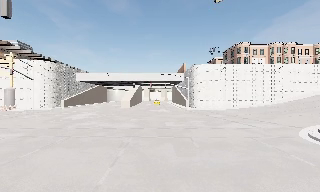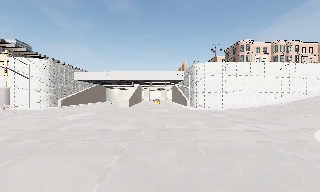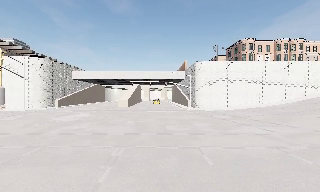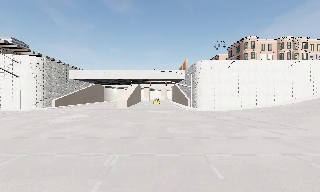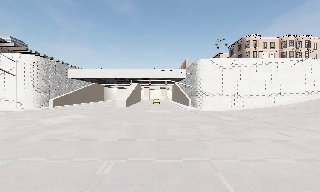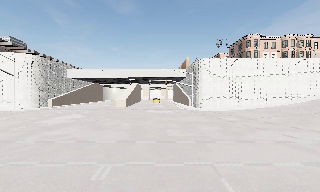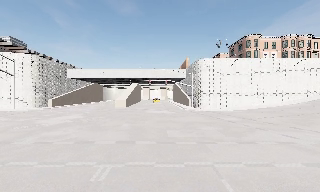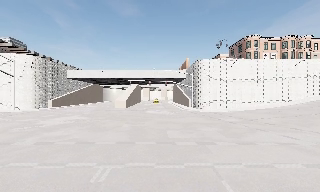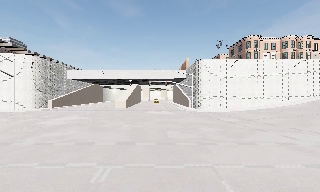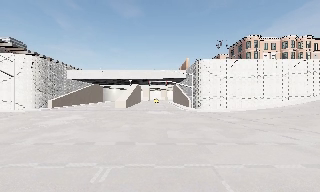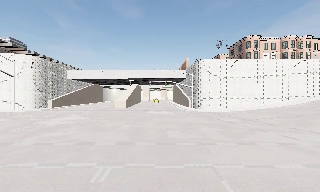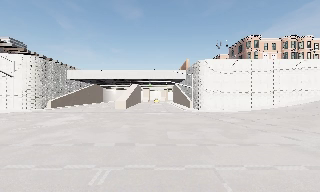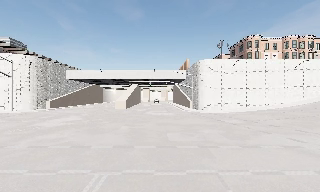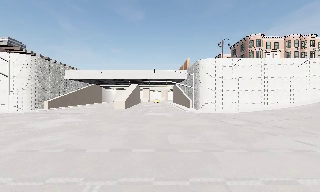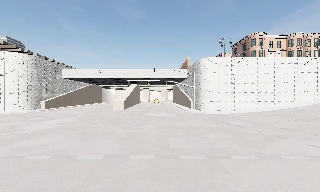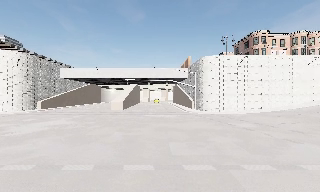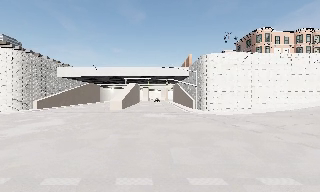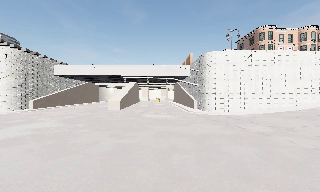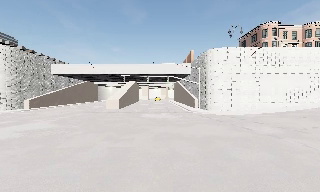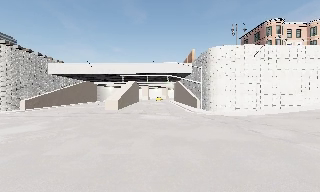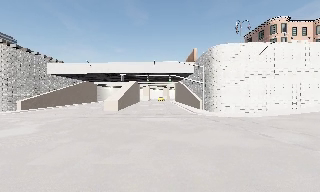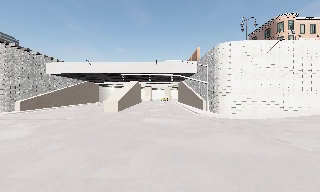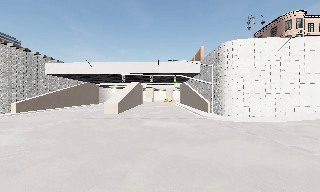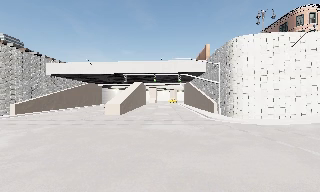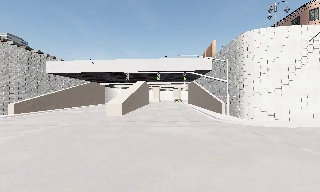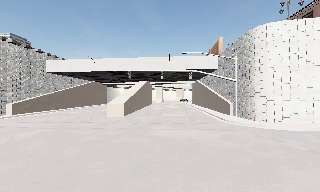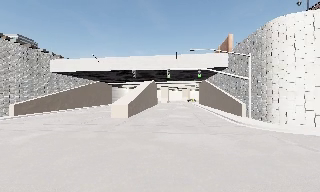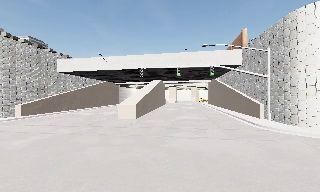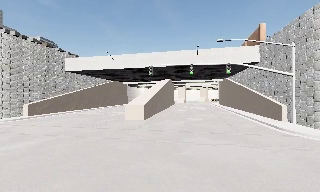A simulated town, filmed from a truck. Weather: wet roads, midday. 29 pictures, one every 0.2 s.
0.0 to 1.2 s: The camera travels forward, about 4 m, so what stands in front looms larger. It loses speed.
1.2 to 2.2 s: The camera keeps its place and its aim.
2.2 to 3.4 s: The camera travels forward, about 4.5 m, so what stands in front looms larger. It gains speed.
3.4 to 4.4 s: The camera travels forward, about 4.5 m, so what stands in front looms larger.
4.4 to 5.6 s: The camera pans to its left, which is counterclockwise from overhead, by about 10 degrees. It travels forward, about 7 m, so what stands in front looms larger.
The film runs forward here.
